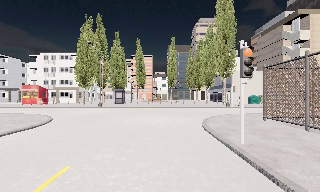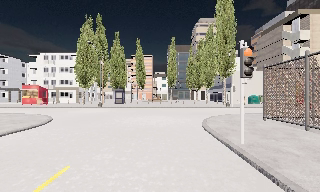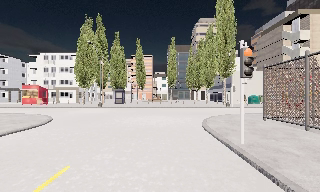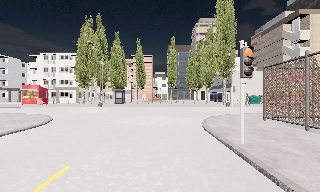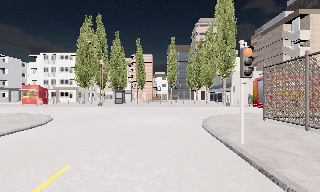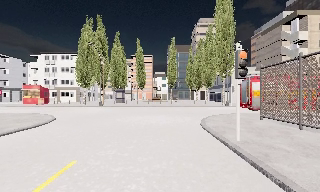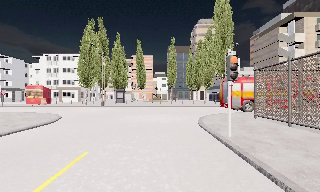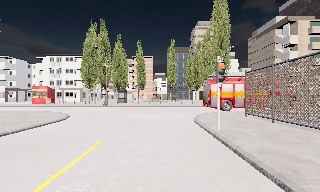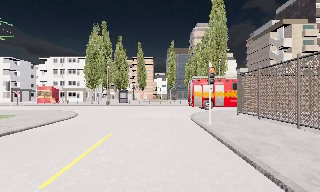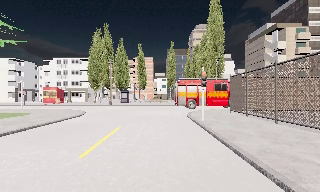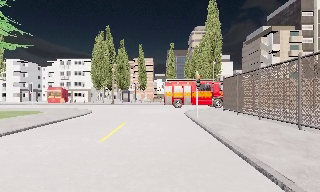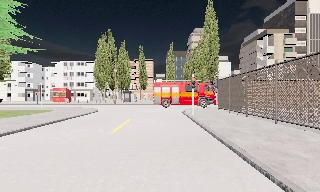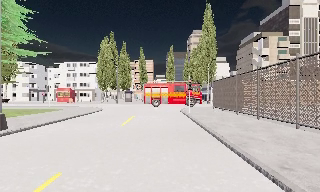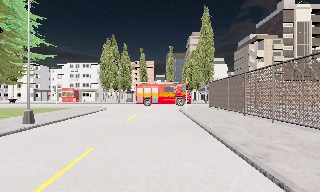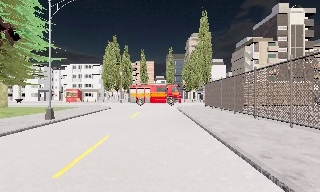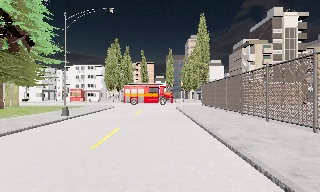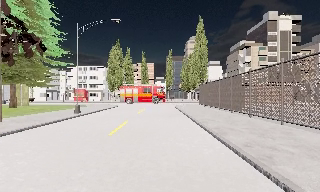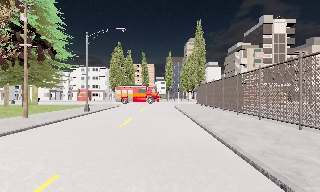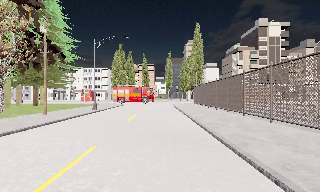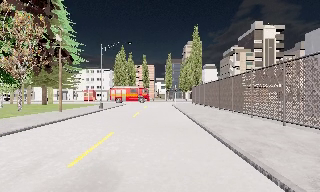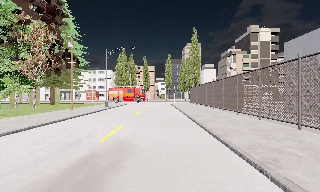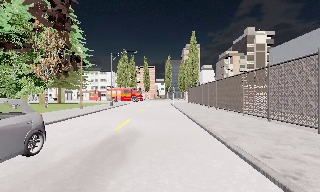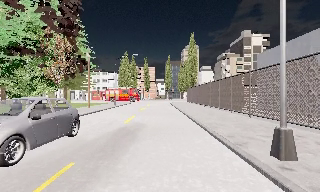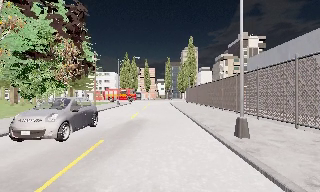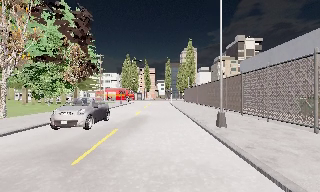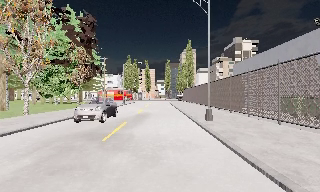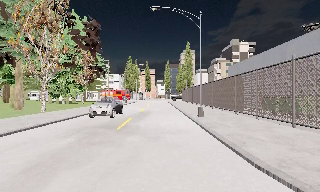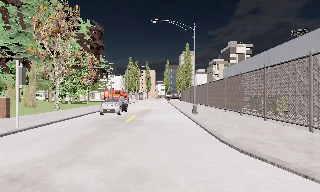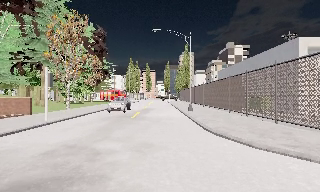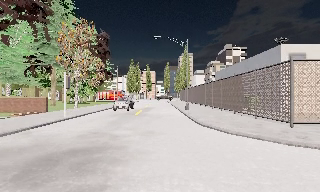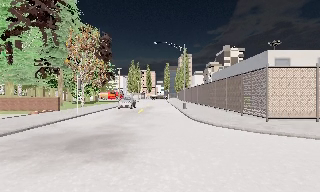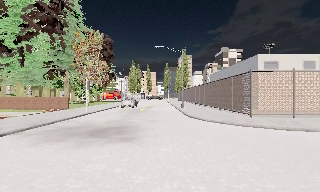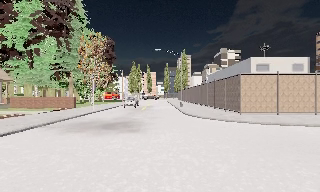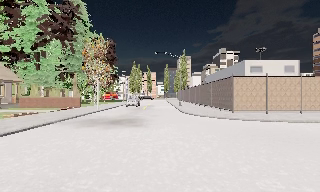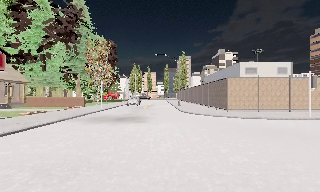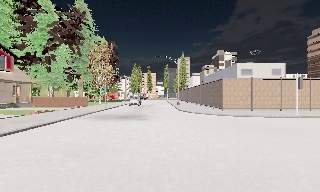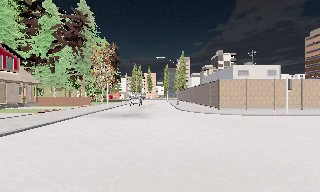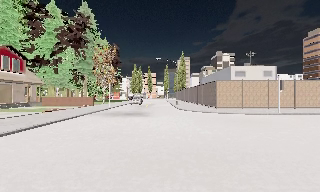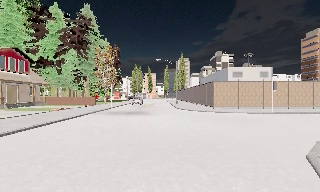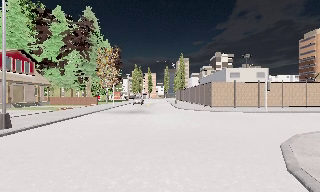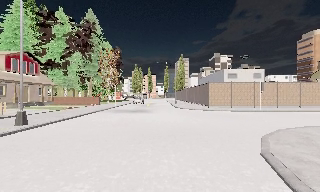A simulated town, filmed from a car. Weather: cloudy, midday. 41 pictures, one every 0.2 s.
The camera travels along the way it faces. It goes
backward.
0.0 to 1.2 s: The camera travels backward, about 1 m, so what stands in front gets smaller. It gains speed.
1.2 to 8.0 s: The camera travels backward, about 50 m, so what stands in front gets smaller.
The film runs backward here.
